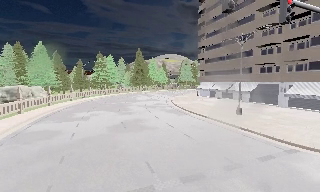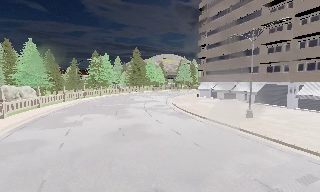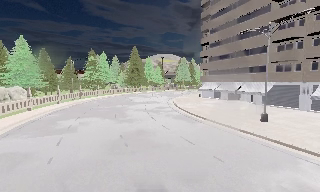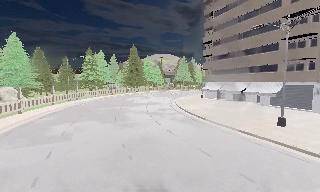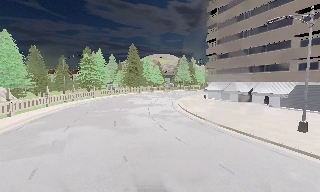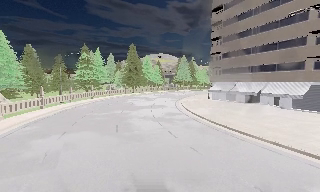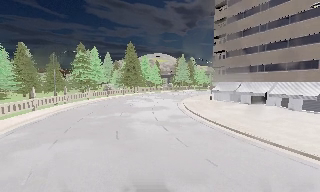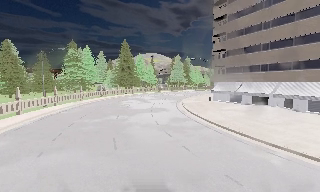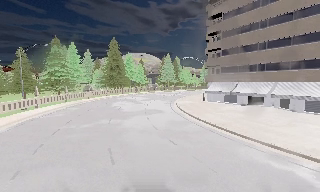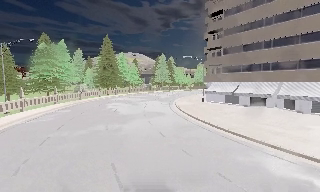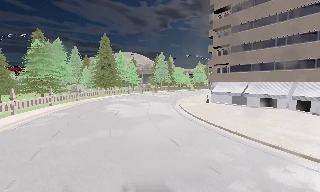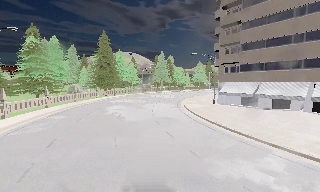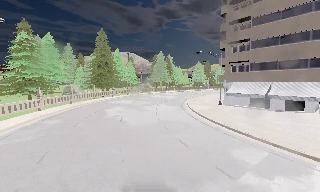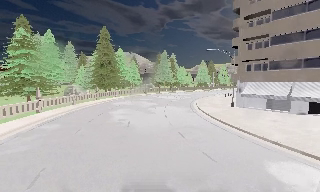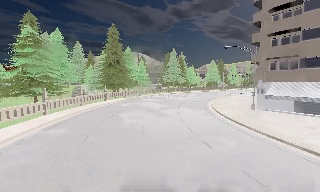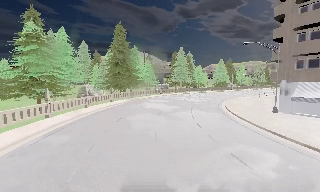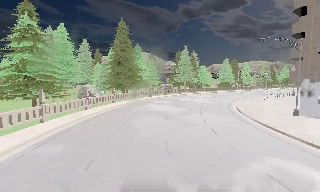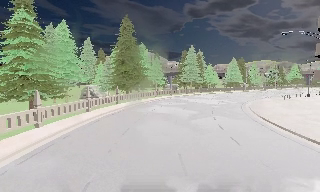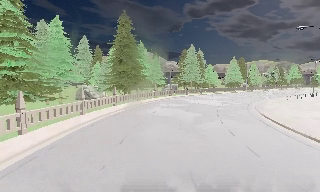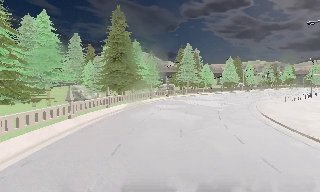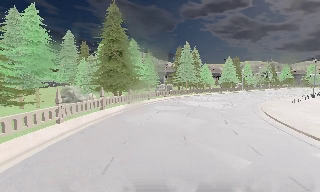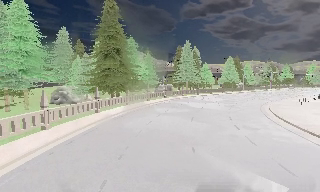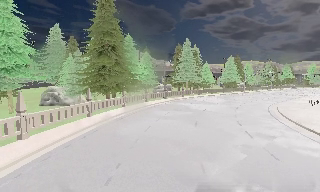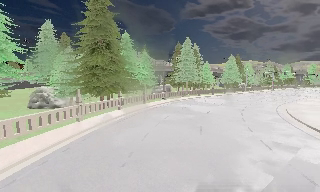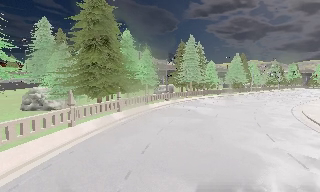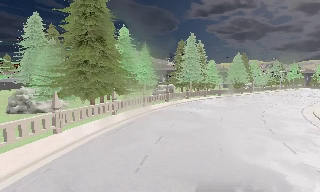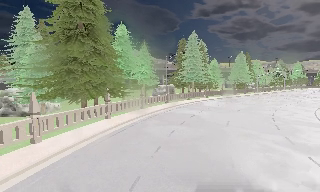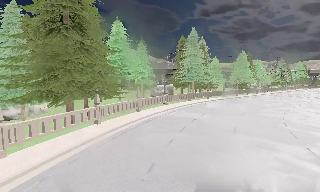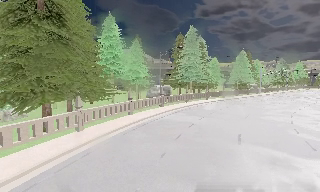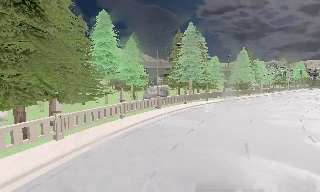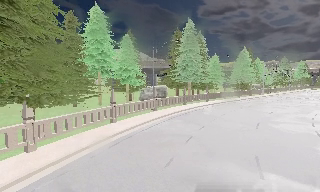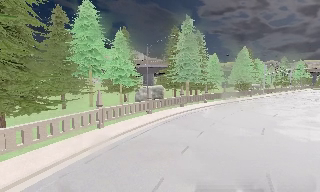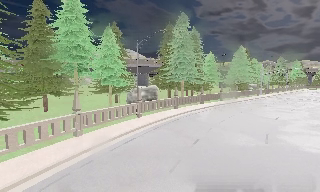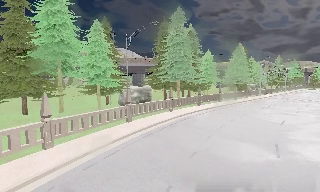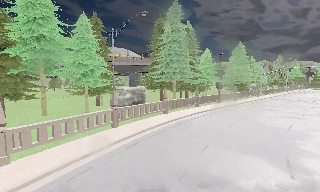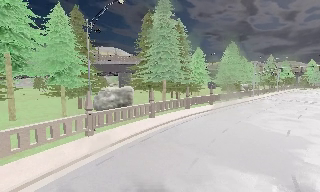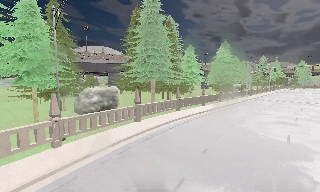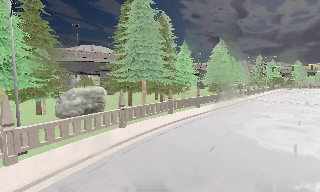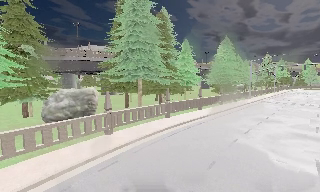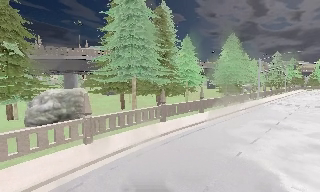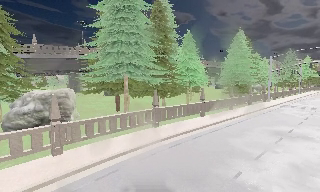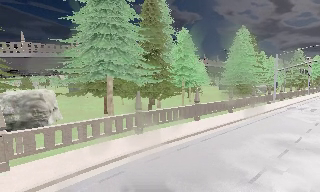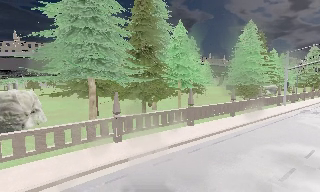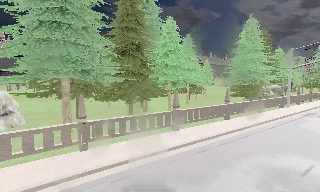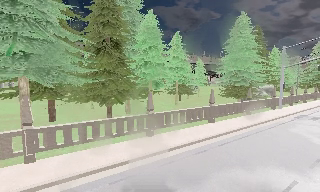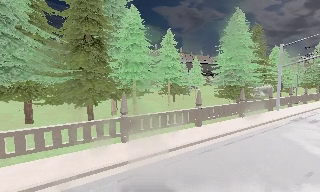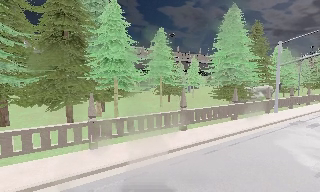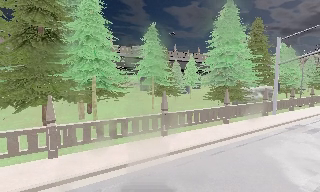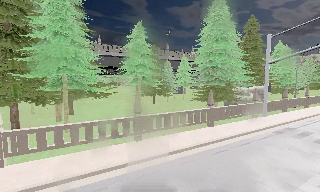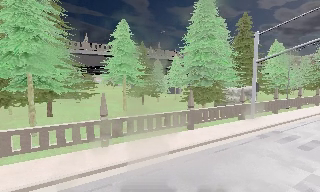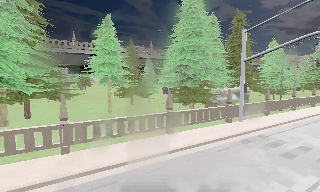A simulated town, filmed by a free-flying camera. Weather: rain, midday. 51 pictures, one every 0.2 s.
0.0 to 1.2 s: The camera travels forward and to its left, about 10 m, so what stands in front looms larger.
1.2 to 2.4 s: The camera pans to its right, which is clockwise from overhead, by about 15 degrees. It travels forward and to its left, about 10 m, so what stands in front looms larger.
2.4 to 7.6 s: The camera travels forward, about 45 m, so what stands in front looms larger.
7.6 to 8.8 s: The camera pans to its left, which is counterclockwise from overhead, by about 10 degrees. It travels forward and to its right, about 12 m, so what stands in front looms larger.
8.8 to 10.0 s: The camera travels to its right and forward, about 11 m, so close, fixed things drift to the left.
The film runs backward here.
